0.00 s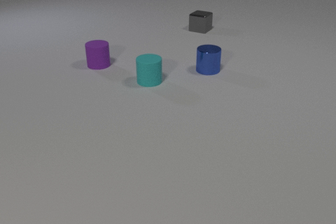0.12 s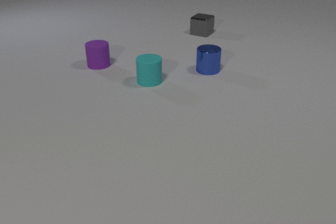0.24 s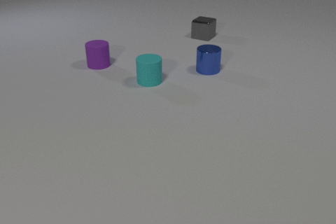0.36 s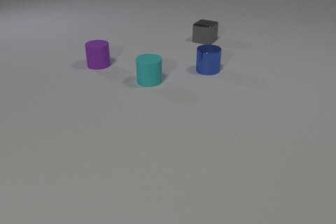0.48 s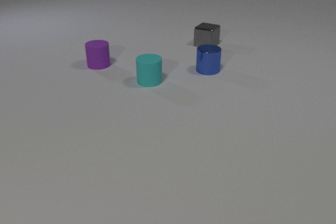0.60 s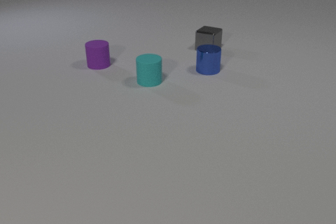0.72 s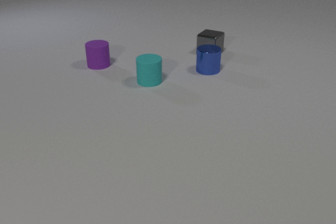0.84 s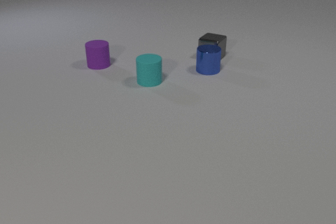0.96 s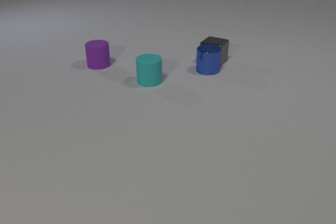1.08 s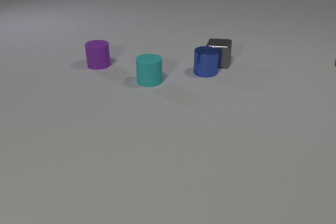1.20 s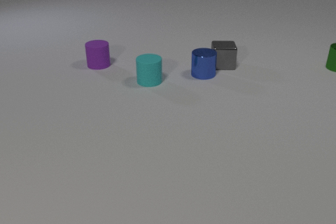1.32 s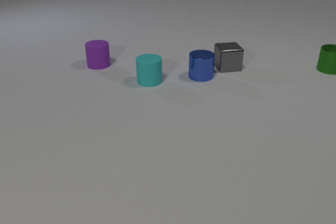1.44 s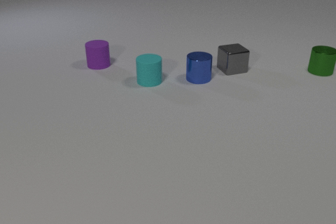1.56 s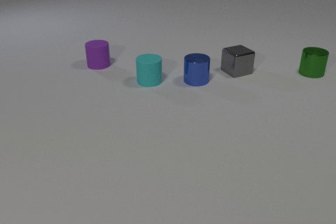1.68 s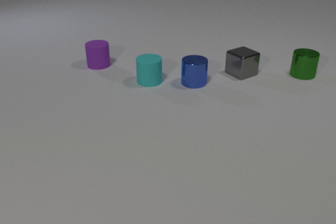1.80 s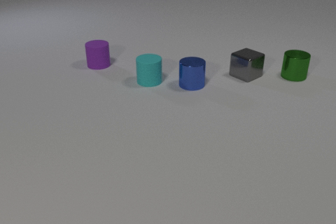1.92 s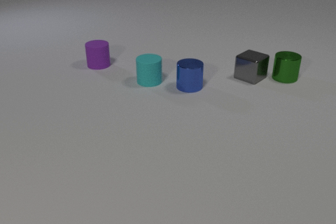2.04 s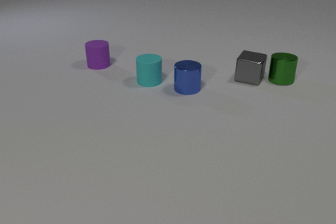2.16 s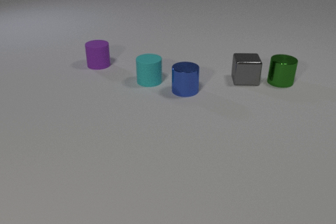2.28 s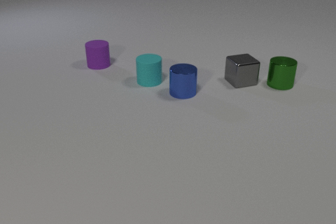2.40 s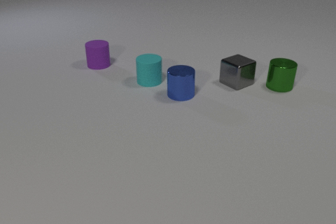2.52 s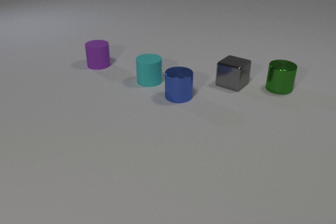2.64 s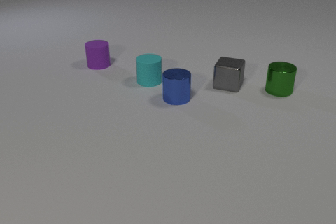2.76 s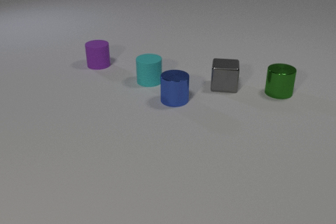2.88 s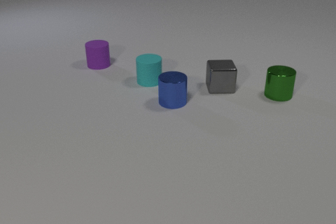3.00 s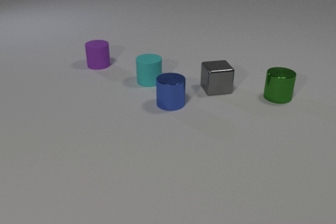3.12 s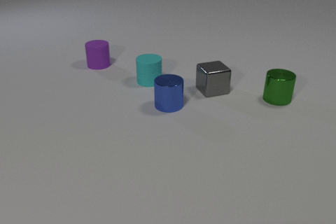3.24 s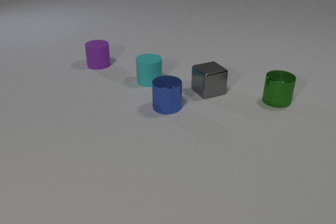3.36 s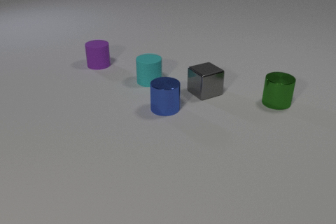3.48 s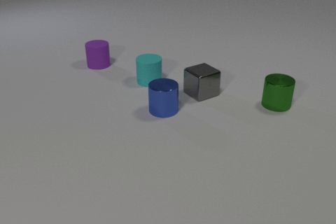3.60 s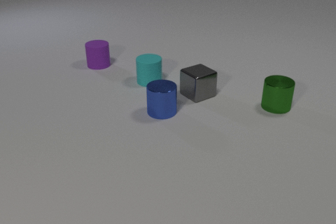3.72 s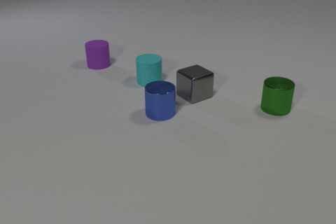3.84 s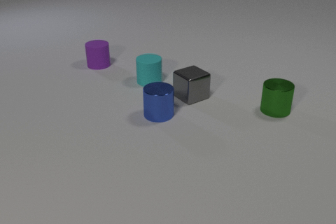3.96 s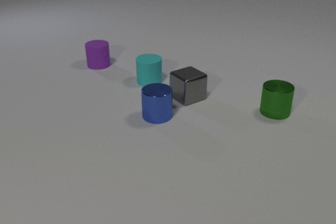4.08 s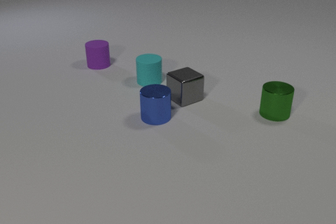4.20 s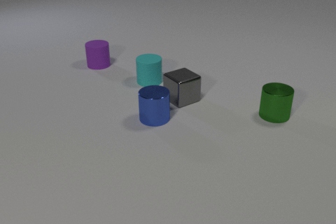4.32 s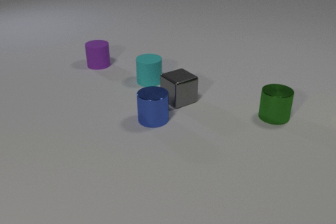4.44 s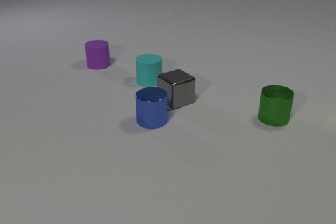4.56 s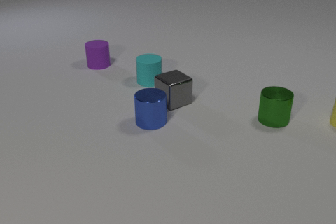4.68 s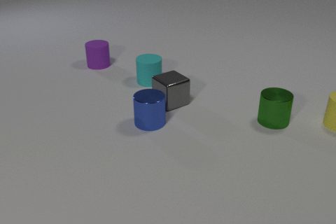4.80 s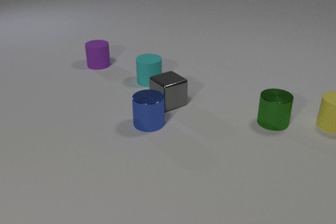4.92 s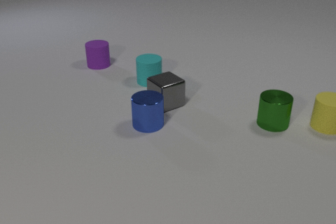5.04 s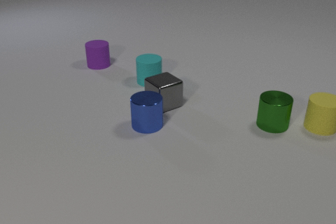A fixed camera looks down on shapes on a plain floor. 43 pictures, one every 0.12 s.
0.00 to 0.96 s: The gray metal cube slides toward the camera. The gray metal cube and the blue metal cylinder collide.
0.96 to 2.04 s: The gray metal cube slides toward the camera and to the right, spins counterclockwise seen from above by about 90 degrees, its near face sliding to the right. The blue metal cylinder slides toward the camera and to the left. The green metal cylinder comes in at the right edge, slides to the left and toward the camera. The gray metal cube and the green metal cylinder collide.
2.04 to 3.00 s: The gray metal cube slides to the left and toward the camera, spins counterclockwise seen from above by about 120 degrees, its near face sliding to the right. The blue metal cylinder slides toward the camera and to the left. The green metal cylinder slides toward the camera.
3.00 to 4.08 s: The gray metal cube slides to the left and toward the camera, spins counterclockwise seen from above by about 30 degrees, its near face sliding to the right. The blue metal cylinder slides toward the camera and to the left. The green metal cylinder slides toward the camera.
4.08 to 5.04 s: The gray metal cube slides to the left and toward the camera. The blue metal cylinder slides toward the camera and to the left. The green metal cylinder slides toward the camera. The yellow rubber cylinder comes in at the right edge, slides to the left and toward the camera.
How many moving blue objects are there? 1.
What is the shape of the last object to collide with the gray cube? cylinder.
What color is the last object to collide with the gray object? green.
